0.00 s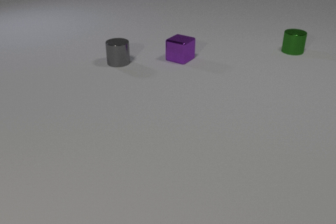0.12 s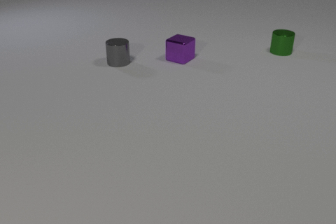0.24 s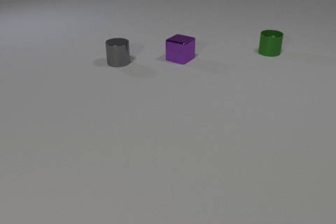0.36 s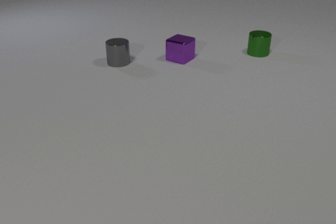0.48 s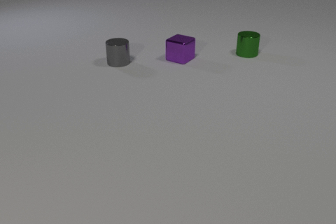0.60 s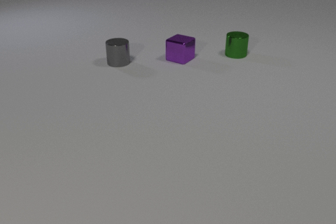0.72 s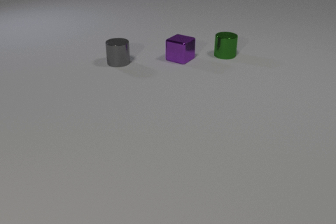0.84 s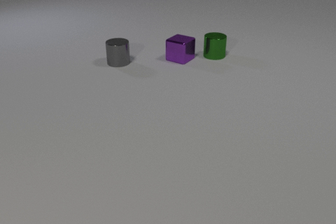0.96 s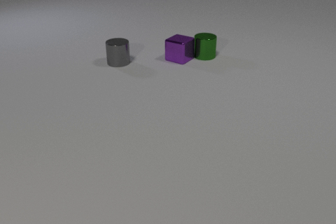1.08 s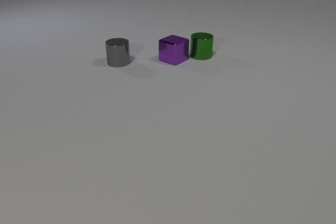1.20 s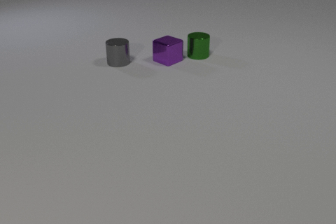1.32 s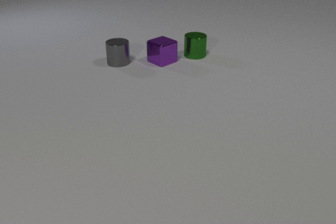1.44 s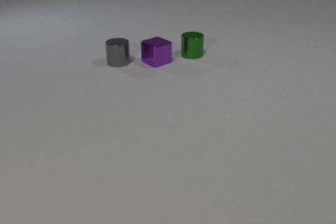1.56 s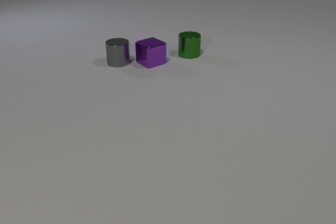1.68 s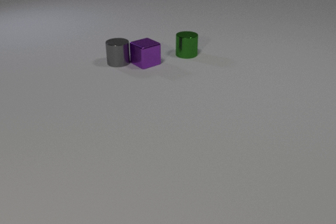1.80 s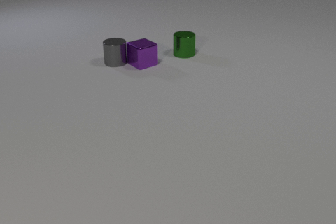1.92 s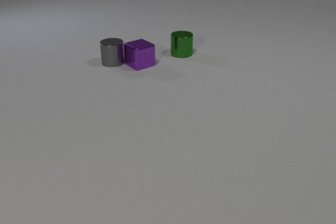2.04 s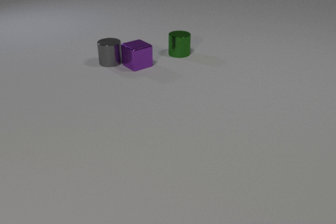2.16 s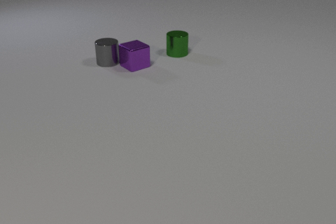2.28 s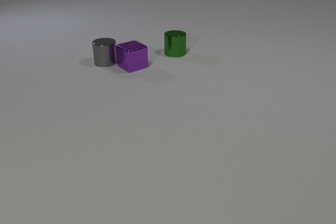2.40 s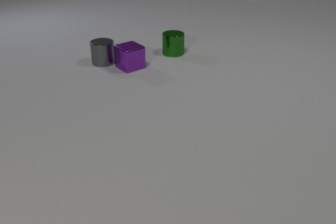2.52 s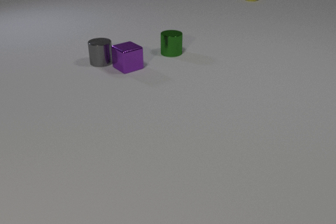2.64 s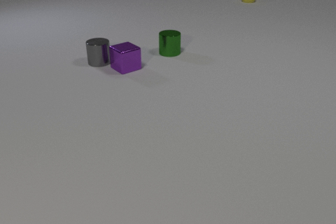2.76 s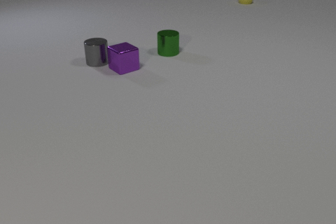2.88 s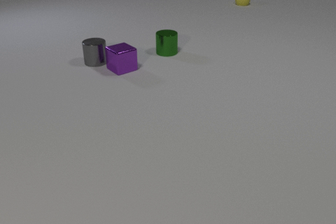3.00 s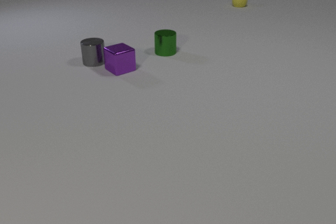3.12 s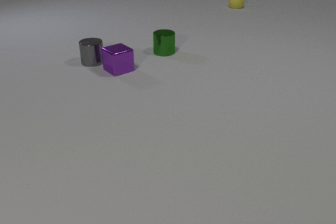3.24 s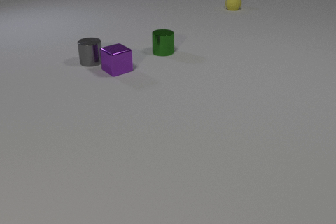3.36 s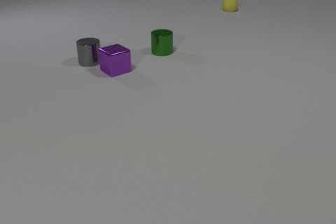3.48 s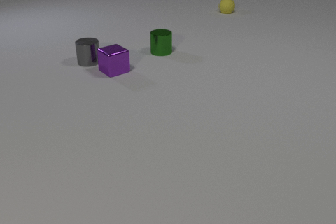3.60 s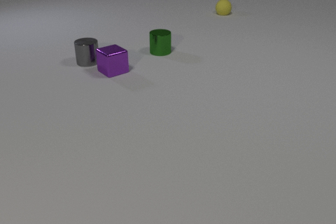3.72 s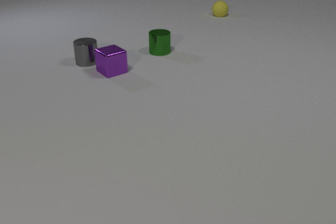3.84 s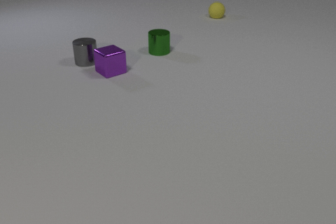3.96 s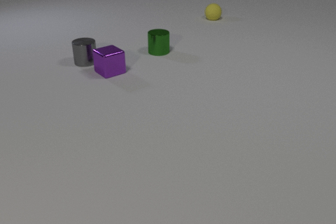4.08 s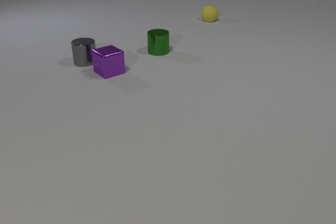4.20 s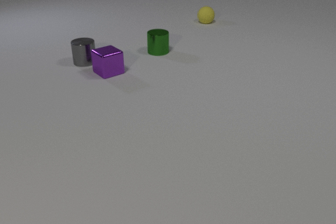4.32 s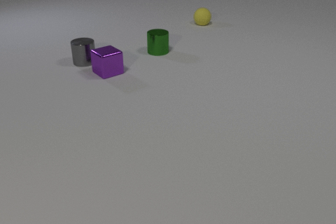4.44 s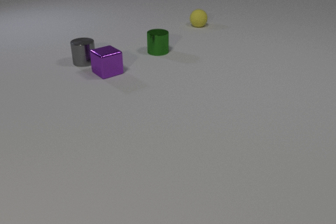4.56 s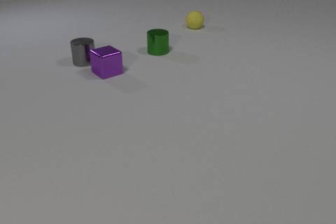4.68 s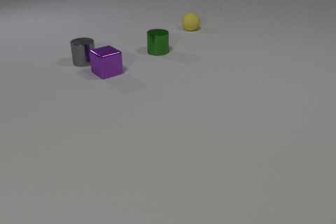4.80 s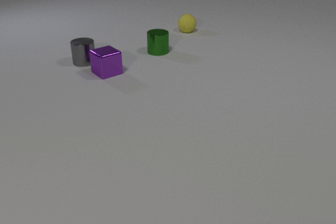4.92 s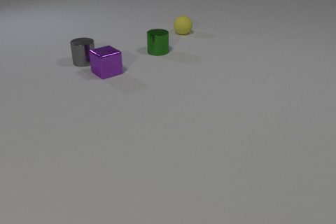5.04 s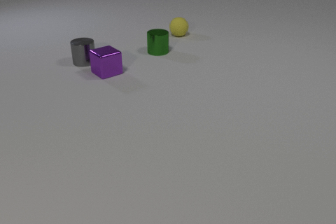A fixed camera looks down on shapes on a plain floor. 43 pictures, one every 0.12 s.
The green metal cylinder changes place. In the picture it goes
to the left.
The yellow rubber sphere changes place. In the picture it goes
toward the camera.
0.00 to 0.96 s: The green metal cylinder slides to the left. The green metal cylinder and the purple metal cube collide.
0.96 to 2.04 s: The green metal cylinder slides to the left. The purple metal cube slides to the left. The gray metal cylinder slides to the left. The purple metal cube and the gray metal cylinder collide.
2.04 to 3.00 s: The green metal cylinder slides to the left. The purple metal cube slides to the left and toward the camera. The yellow rubber sphere comes in at the top edge, rolls toward the camera and to the left. The gray metal cylinder slides to the left.
3.00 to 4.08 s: The green metal cylinder slides to the left. The purple metal cube slides to the left and toward the camera. The yellow rubber sphere rolls toward the camera and to the left. The gray metal cylinder slides to the left.
4.08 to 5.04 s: The yellow rubber sphere rolls toward the camera and to the left.
What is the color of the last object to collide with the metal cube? gray.
How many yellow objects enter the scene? 1.
How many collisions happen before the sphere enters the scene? 2.
